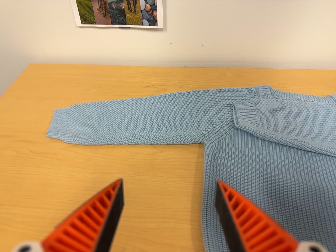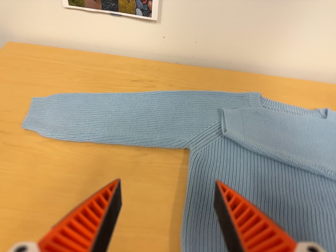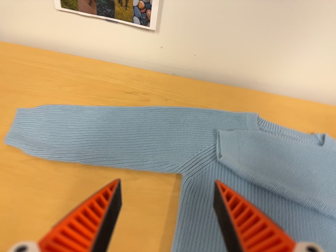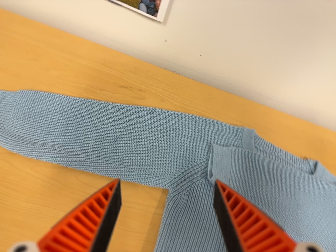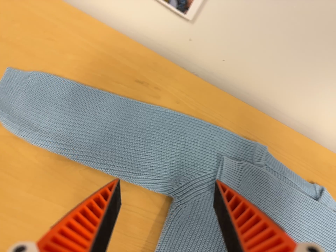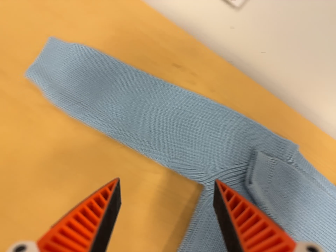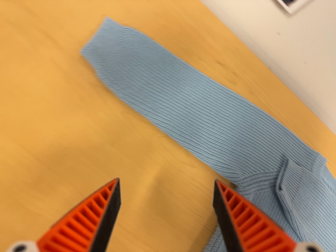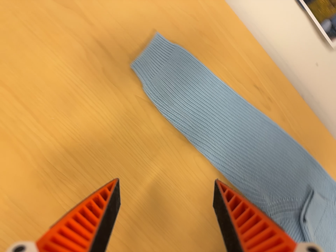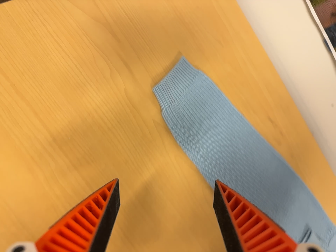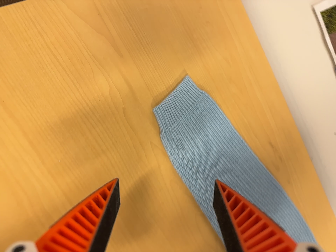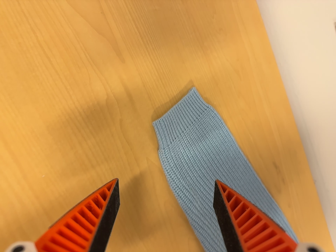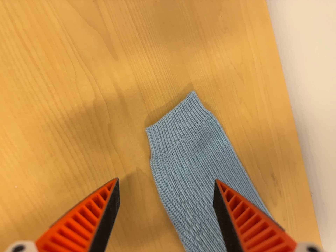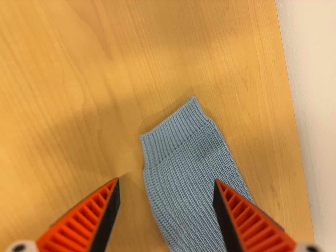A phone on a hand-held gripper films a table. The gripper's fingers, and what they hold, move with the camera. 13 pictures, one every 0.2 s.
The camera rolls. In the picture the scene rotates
clockwise.
0.0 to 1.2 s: The camera travels to its left, toward the top of its view and forward, about 24 cm. Its aim tips toward the bottom of its view by about 15 degrees. It rolls about its line of sight by about 40 degrees, and the scene rotates clockwise.
1.2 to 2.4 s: The camera travels toward the top of its view, forward and to its left, about 20 cm, so close, fixed things drift downward. It rolls about its line of sight by about 30 degrees, and the scene rotates clockwise.
The film runs forward here.
